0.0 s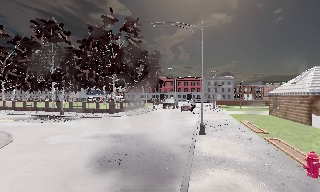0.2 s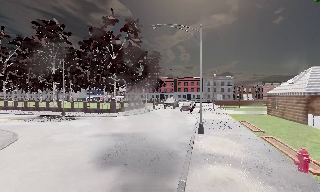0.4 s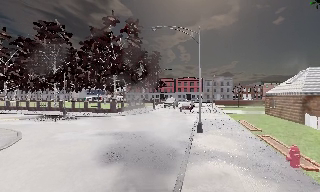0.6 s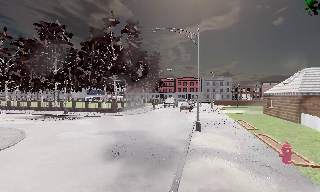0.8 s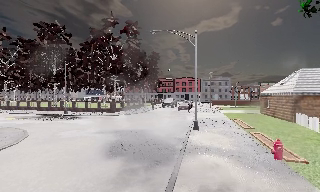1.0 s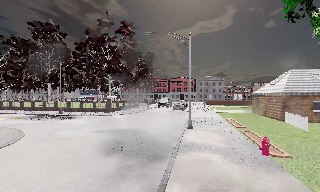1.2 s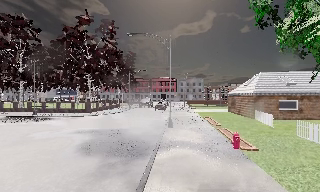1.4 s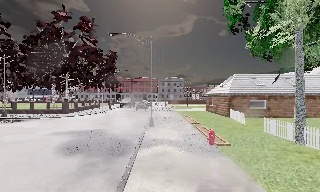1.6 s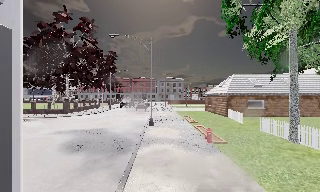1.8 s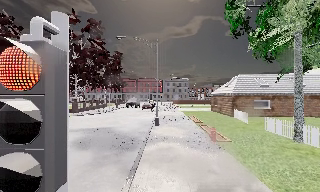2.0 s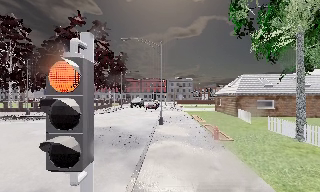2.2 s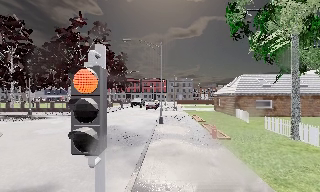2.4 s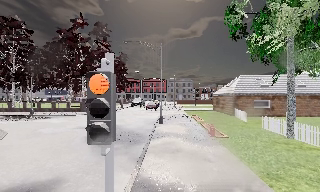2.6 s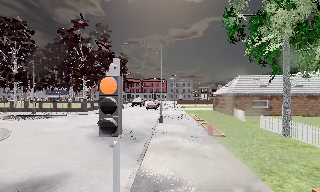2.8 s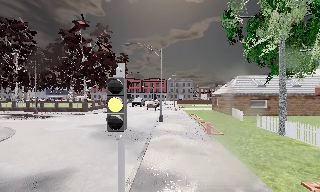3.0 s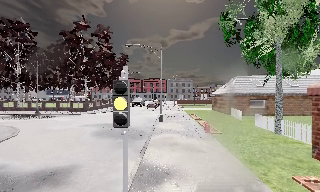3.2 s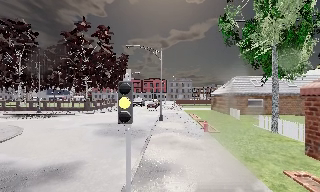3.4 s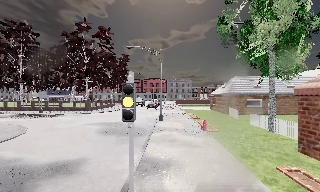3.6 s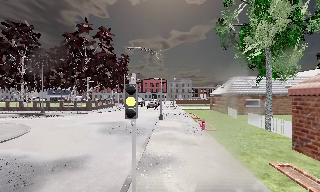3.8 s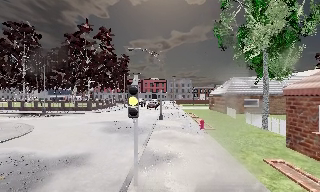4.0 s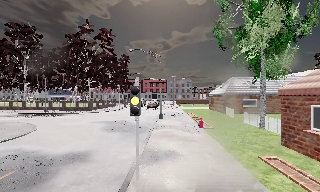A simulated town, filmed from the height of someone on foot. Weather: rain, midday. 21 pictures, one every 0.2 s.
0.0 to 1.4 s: The camera pans to its right, which is clockwise from overhead, by about 15 degrees. It travels backward, about 2.5 m, so what stands in front gets smaller.
1.4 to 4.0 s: The camera travels backward, about 4.5 m, so what stands in front gets smaller.
The film runs backward here.
